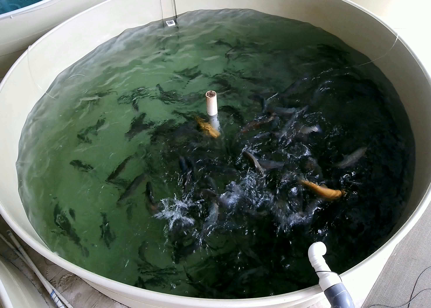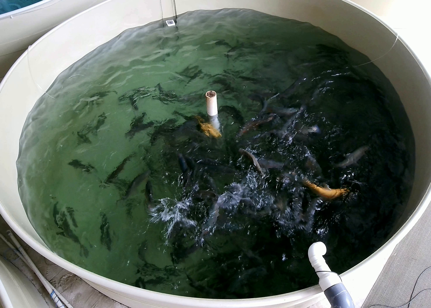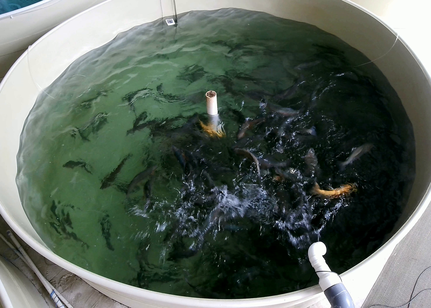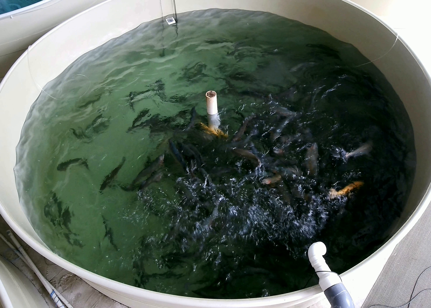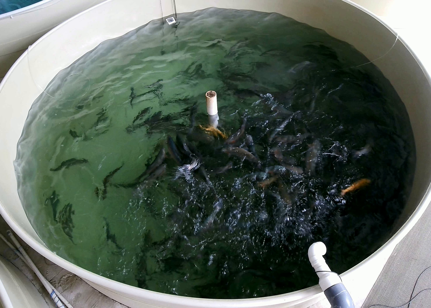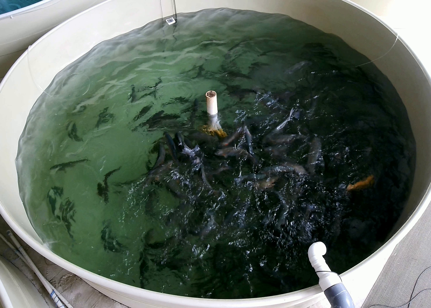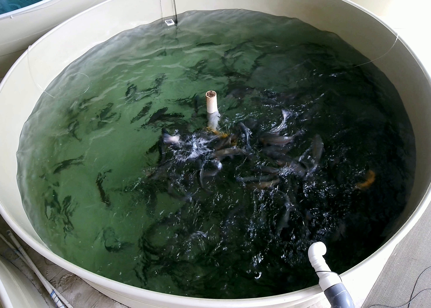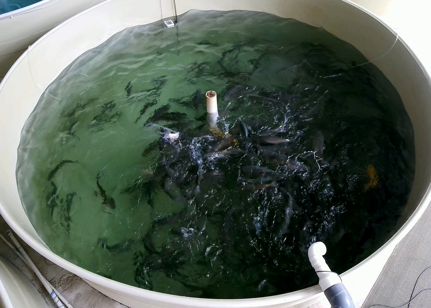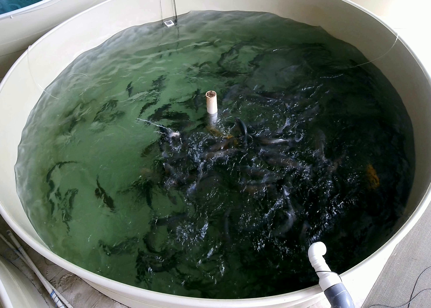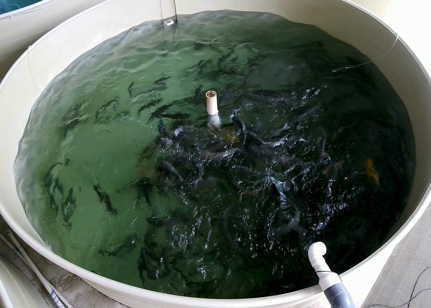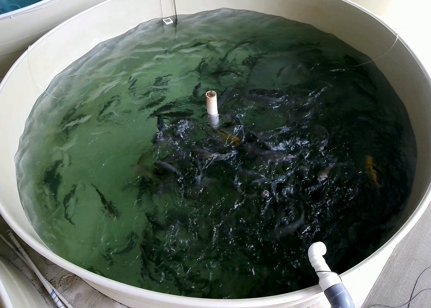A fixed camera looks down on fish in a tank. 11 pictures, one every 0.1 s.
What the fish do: Strong feeding.
